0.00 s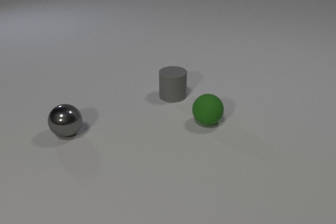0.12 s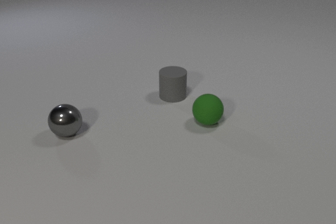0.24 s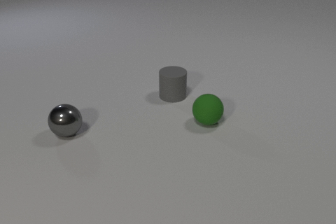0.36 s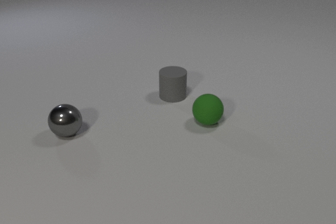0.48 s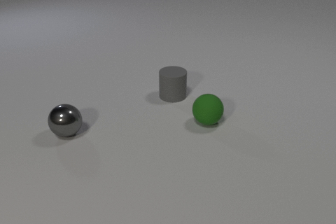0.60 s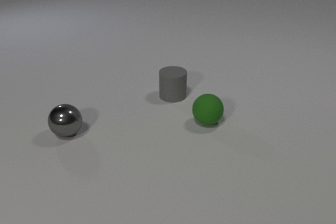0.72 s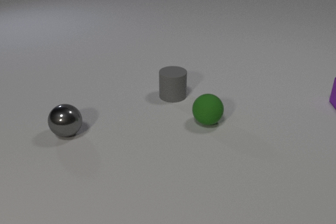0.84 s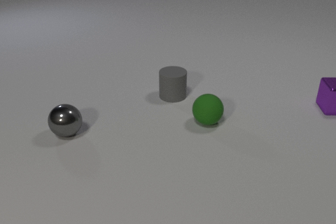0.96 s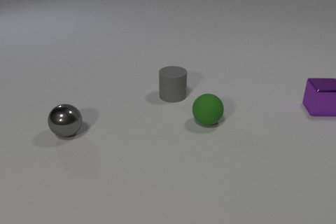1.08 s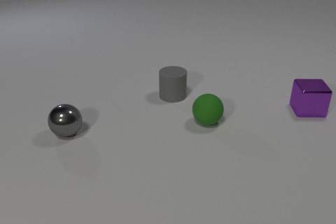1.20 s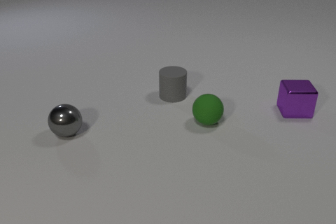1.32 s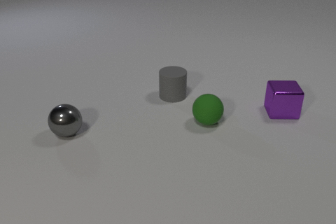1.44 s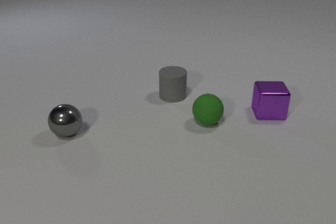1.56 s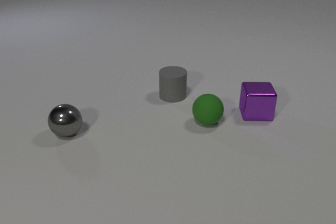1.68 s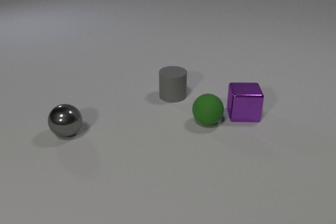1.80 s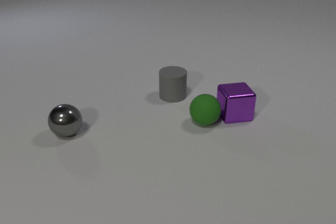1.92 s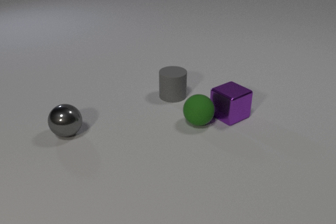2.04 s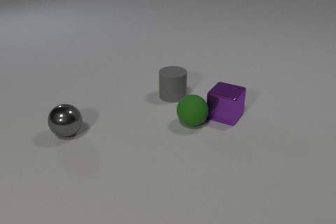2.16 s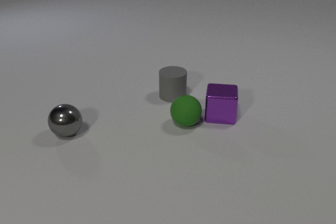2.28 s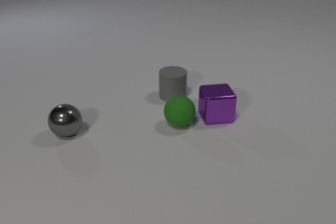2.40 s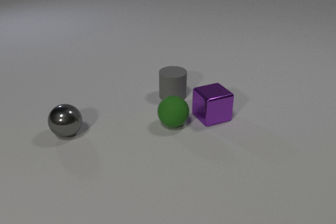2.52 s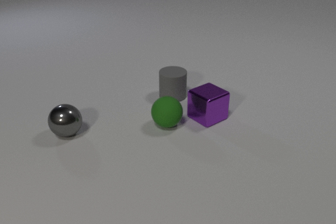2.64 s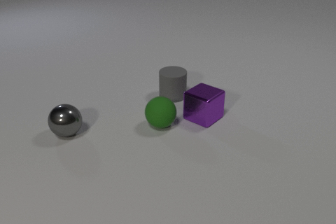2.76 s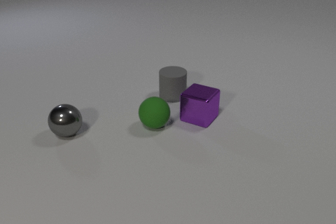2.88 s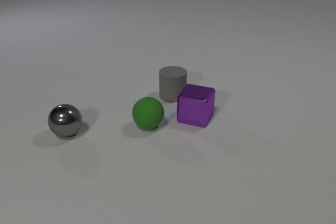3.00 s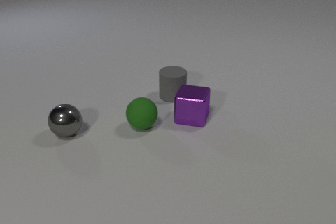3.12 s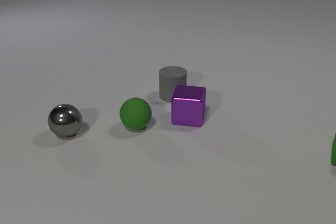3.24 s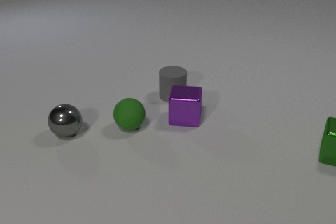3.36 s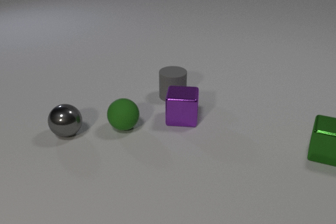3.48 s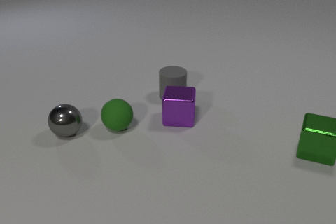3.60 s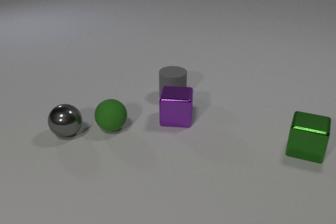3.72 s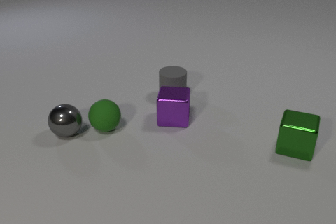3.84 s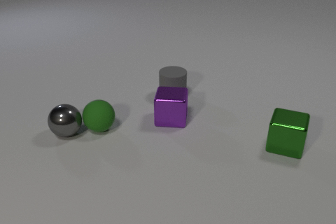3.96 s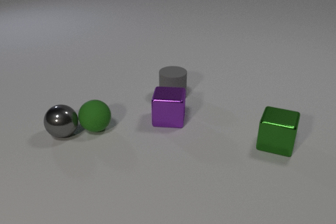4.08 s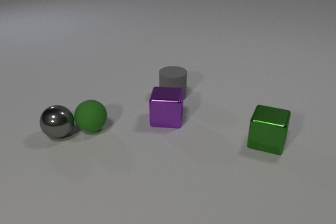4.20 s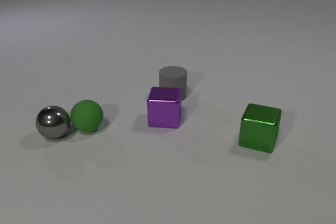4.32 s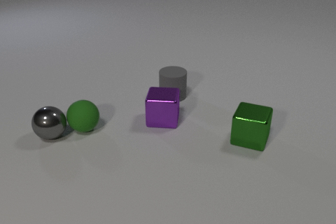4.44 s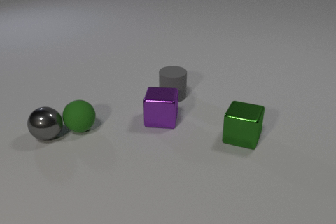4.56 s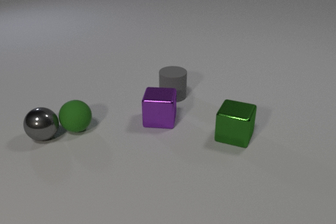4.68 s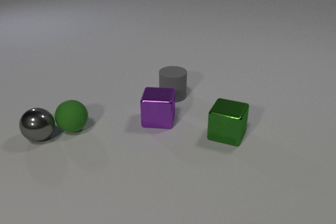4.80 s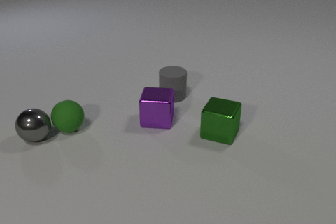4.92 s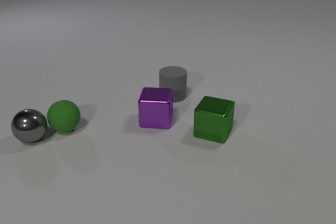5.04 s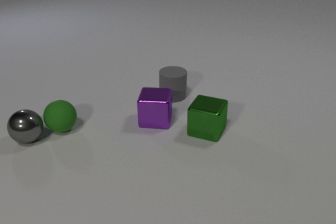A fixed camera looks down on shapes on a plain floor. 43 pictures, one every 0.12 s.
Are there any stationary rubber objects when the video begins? yes.
What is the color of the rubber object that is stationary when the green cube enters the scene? gray.
What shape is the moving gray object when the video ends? sphere.
0.00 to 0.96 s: The purple metal cube comes in at the right edge, slides to the left and toward the camera.
0.96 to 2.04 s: The purple metal cube slides to the left and toward the camera, spins so that its near face slides to the right, counterclockwise seen from above. The green rubber sphere rolls to the left. The purple metal cube and the green rubber sphere collide.
2.04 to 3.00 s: The purple metal cube slides to the left, spins so that its near face slides to the right, counterclockwise seen from above. The green rubber sphere rolls to the left.
3.00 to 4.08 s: The purple metal cube slides to the left. The green rubber sphere rolls to the left. The green metal cube comes in at the right edge, slides to the left. The gray metal sphere rolls to the left. The green rubber sphere and the gray metal sphere collide.
4.08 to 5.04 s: The purple metal cube slides to the left. The green rubber sphere rolls to the left. The green metal cube slides to the left. The gray metal sphere rolls to the left.
